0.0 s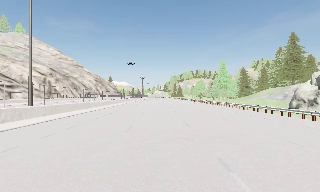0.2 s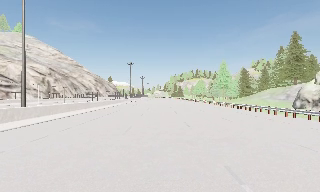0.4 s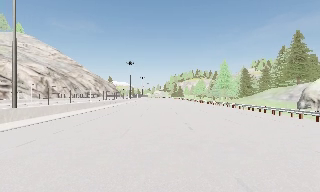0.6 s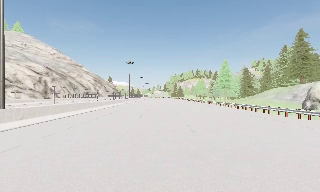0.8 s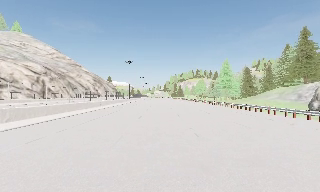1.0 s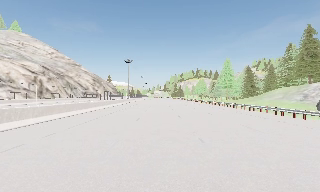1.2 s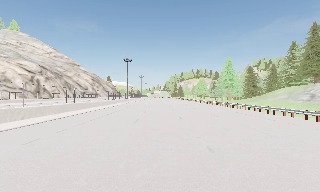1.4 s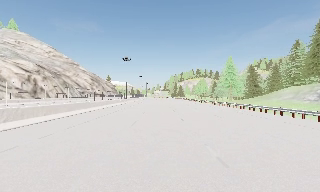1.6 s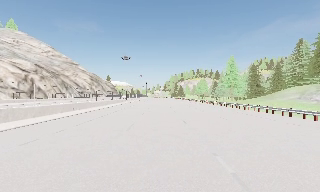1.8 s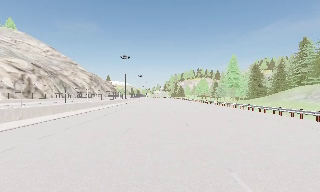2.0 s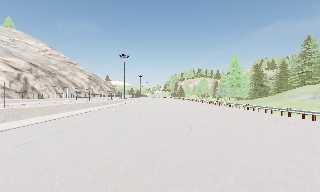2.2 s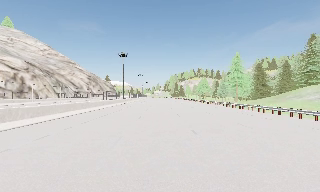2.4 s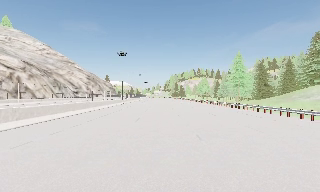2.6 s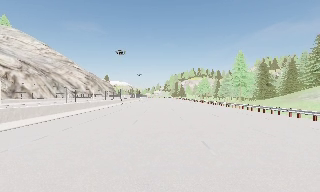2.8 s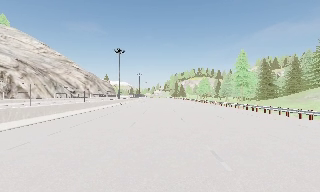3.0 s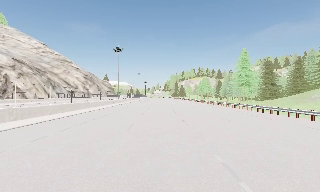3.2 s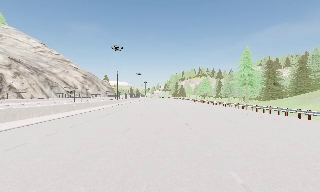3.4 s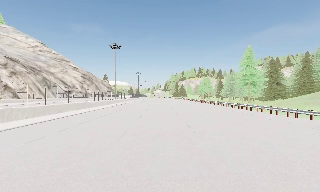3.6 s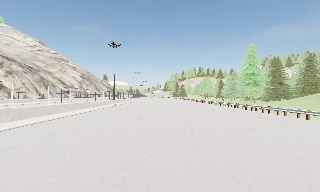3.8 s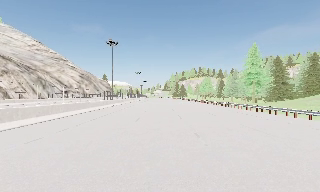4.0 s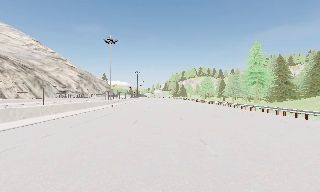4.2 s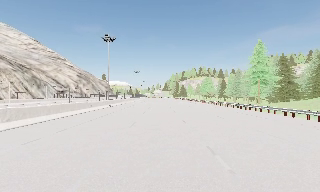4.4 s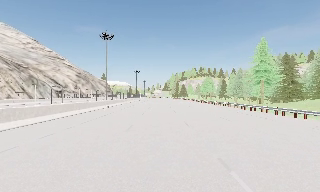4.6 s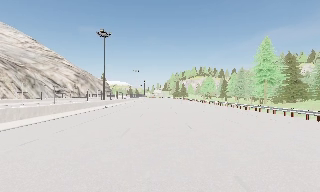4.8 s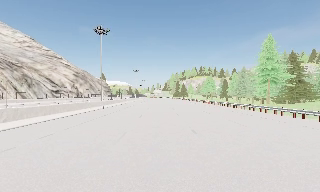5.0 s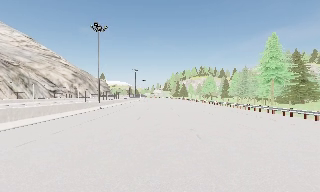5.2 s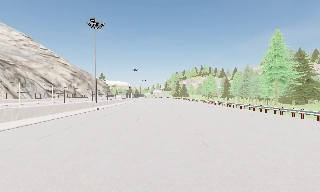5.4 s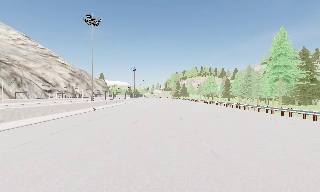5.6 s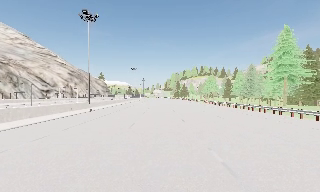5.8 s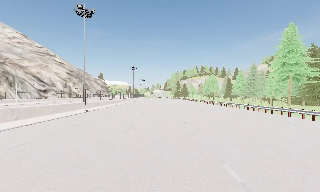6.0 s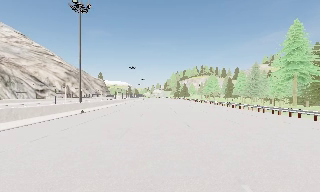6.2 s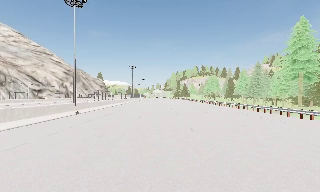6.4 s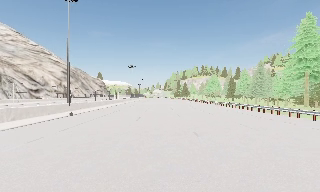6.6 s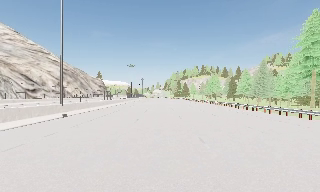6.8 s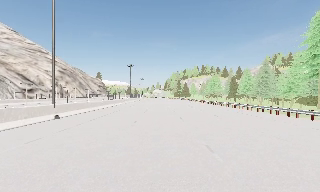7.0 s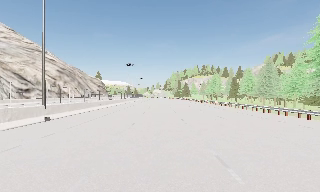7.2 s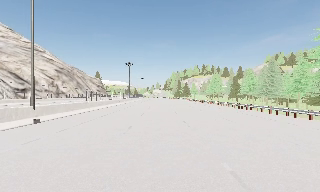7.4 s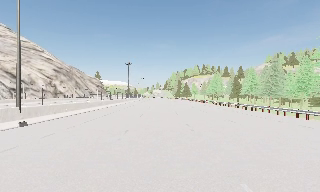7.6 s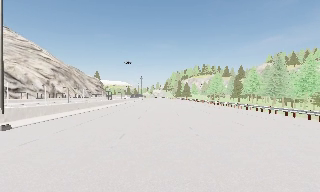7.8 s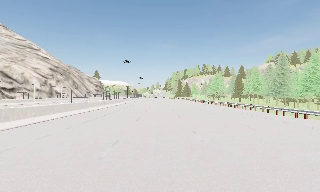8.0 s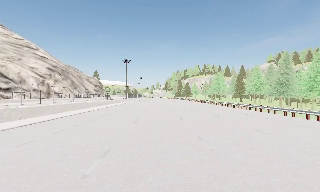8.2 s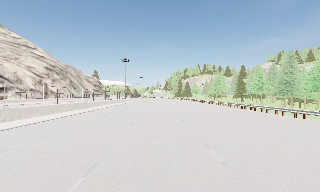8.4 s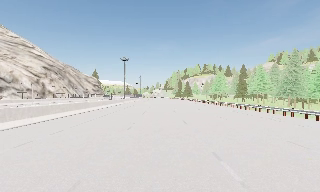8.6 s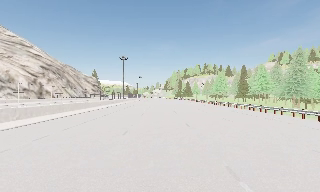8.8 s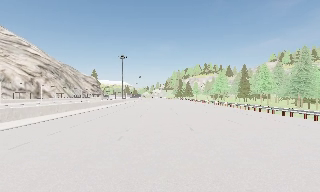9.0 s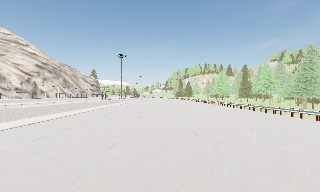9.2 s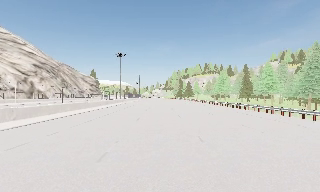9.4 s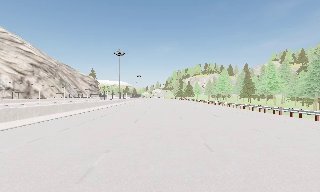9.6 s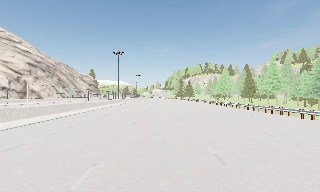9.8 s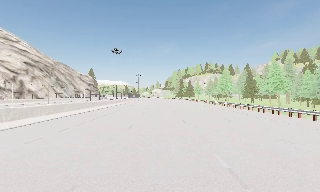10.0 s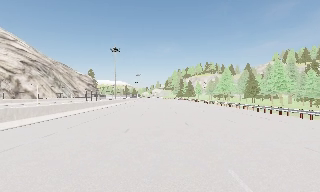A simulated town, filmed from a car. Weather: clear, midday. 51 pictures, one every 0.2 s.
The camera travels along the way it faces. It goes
forward.
0.0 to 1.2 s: The camera travels forward, about 5 m, so what stands in front looms larger. It gains speed.
1.2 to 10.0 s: The camera travels forward, about 45 m, so what stands in front looms larger.
The film runs forward here.
